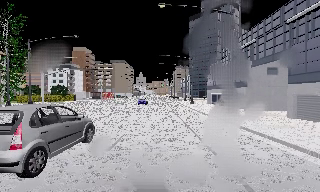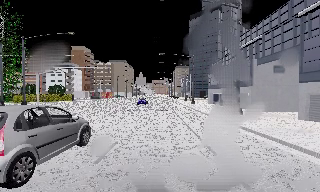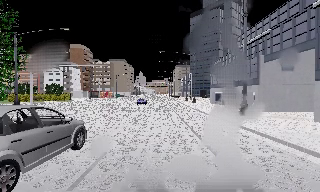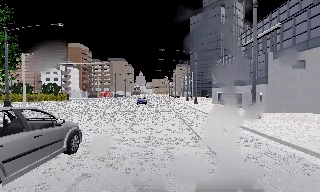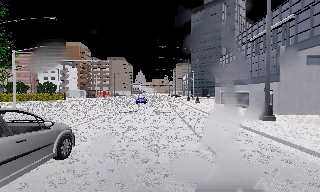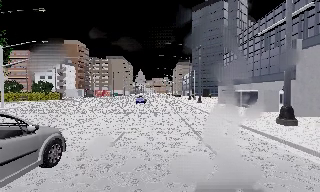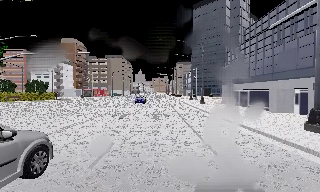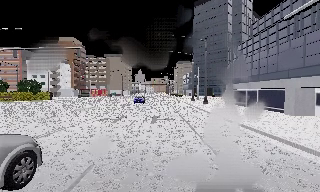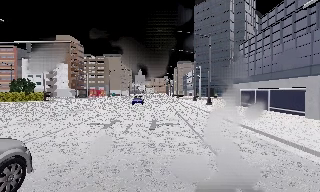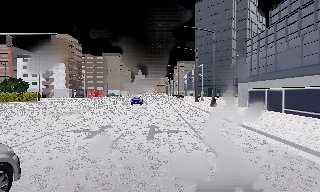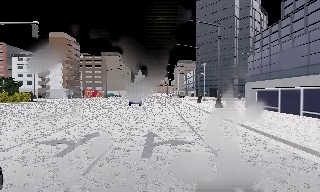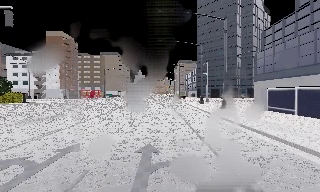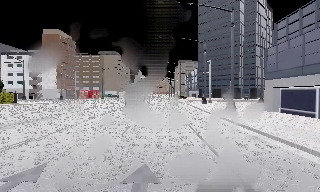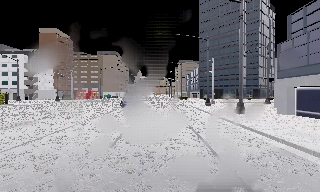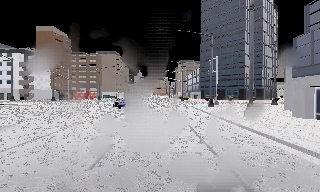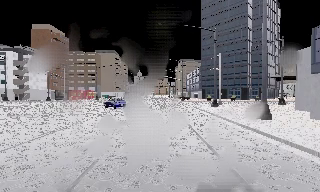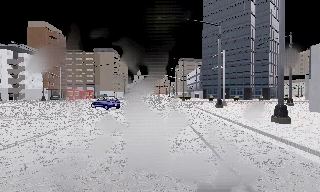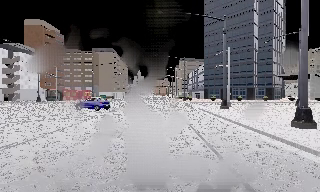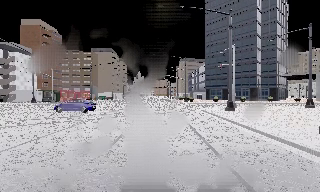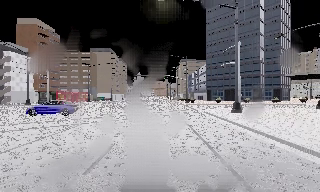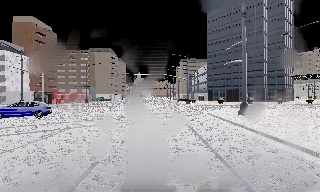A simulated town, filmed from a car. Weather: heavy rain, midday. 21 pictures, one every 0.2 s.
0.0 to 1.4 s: The camera travels forward, about 11 m, so what stands in front looms larger. It gains speed.
1.4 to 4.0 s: The camera travels forward, about 20 m, so what stands in front looms larger.
The film runs forward here.
